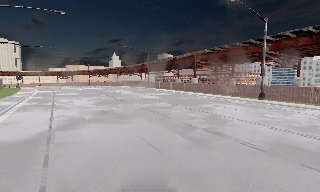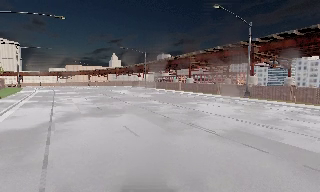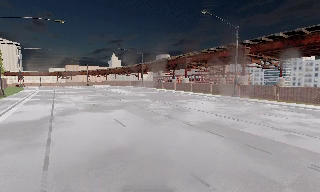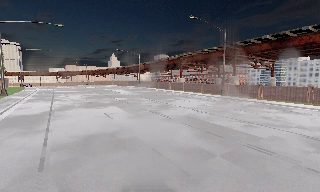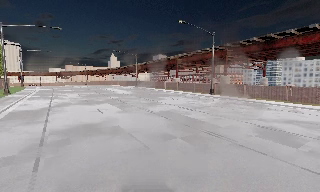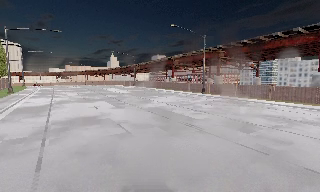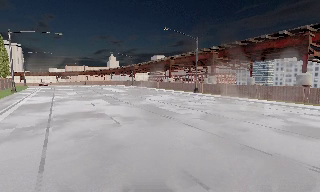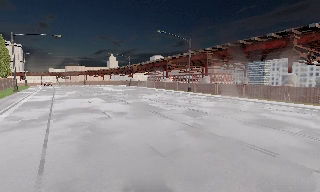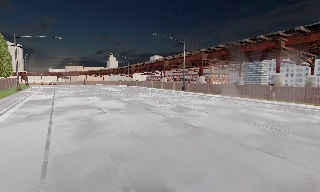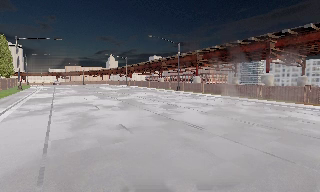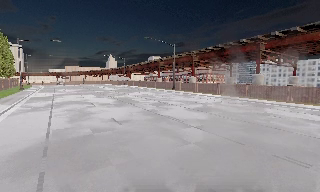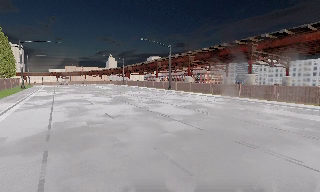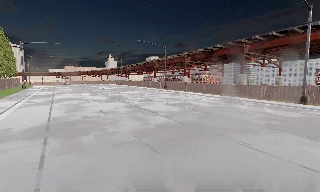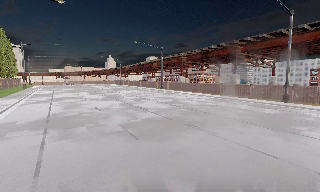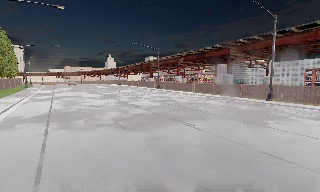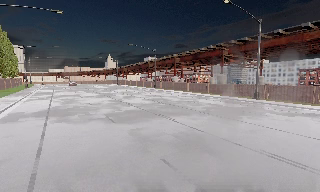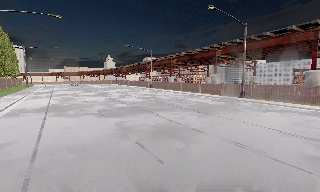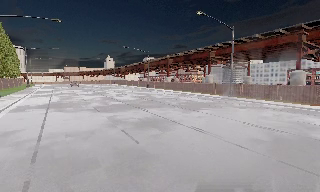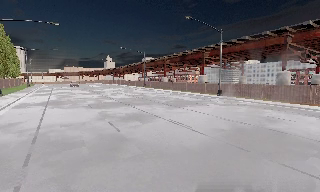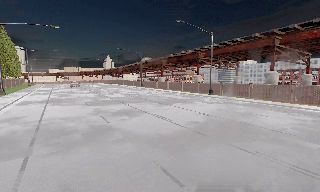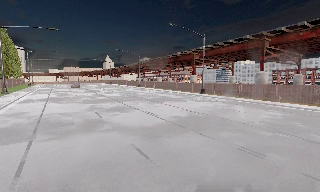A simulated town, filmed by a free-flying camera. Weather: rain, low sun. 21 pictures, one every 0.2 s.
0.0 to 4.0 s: The camera travels backward and to its right, about 35 m, so what stands in front gets smaller.
The film runs forward here.
